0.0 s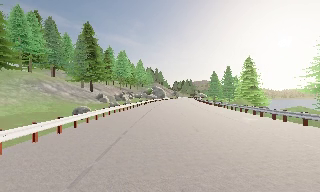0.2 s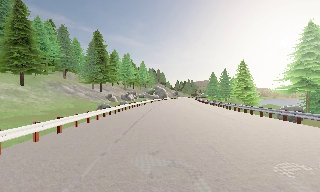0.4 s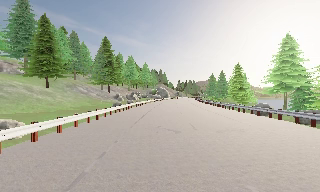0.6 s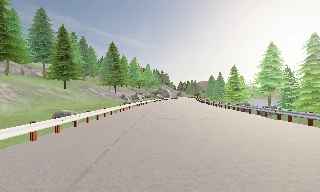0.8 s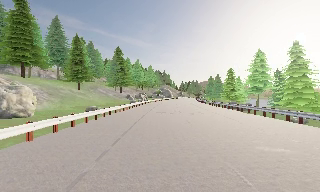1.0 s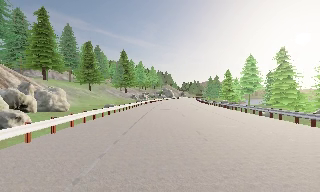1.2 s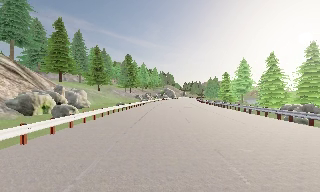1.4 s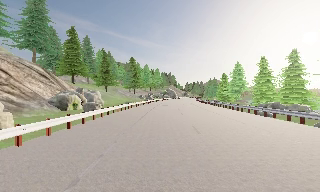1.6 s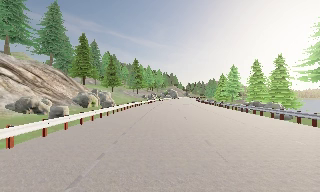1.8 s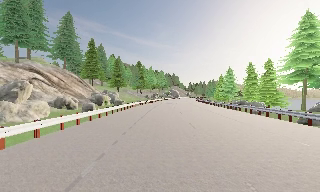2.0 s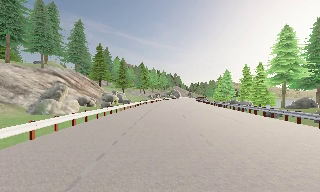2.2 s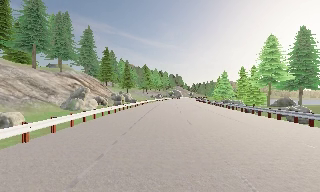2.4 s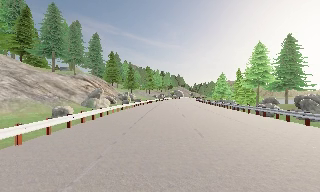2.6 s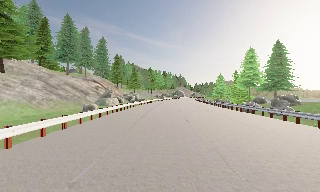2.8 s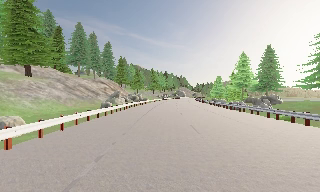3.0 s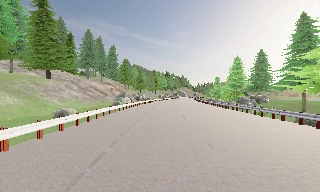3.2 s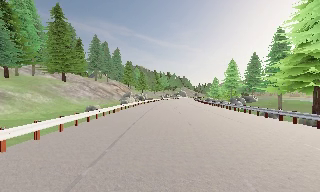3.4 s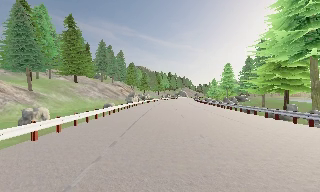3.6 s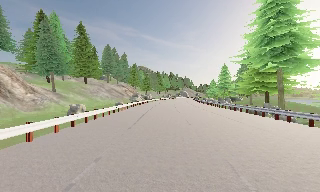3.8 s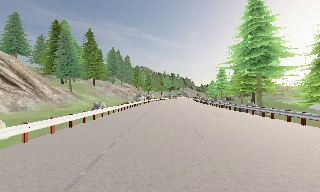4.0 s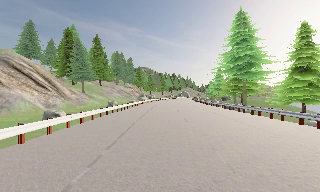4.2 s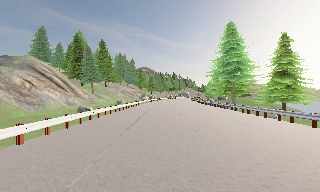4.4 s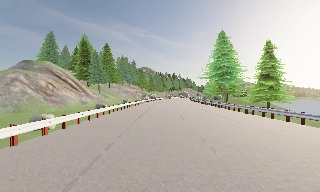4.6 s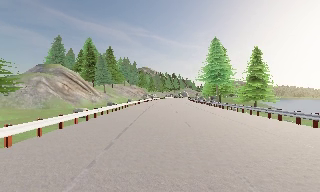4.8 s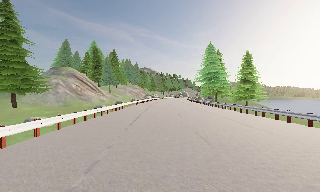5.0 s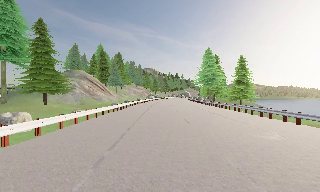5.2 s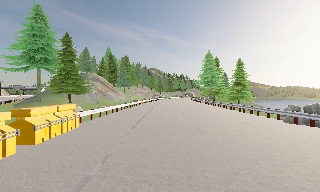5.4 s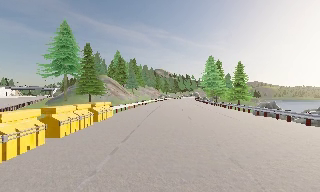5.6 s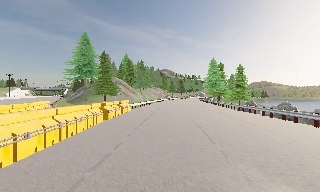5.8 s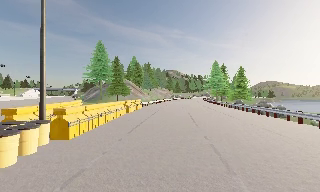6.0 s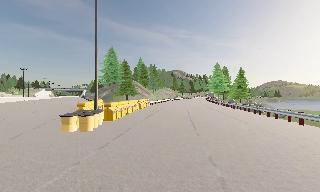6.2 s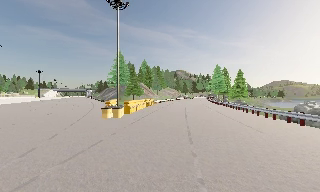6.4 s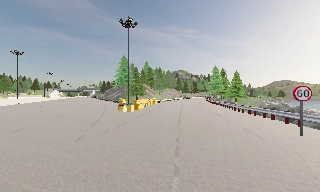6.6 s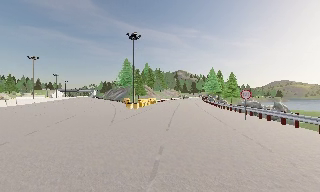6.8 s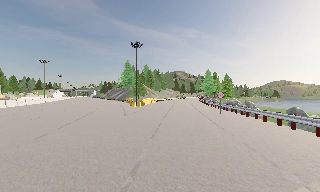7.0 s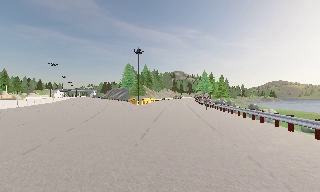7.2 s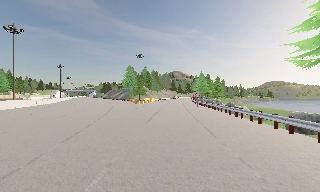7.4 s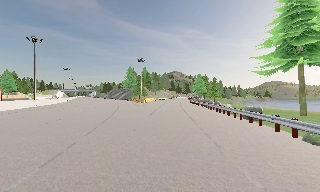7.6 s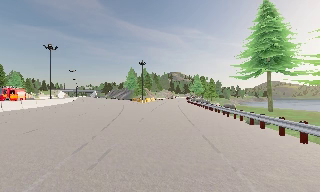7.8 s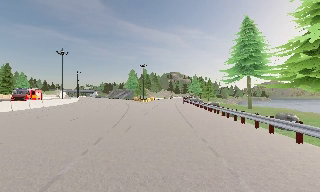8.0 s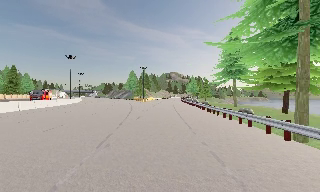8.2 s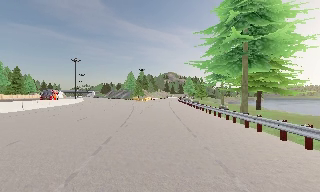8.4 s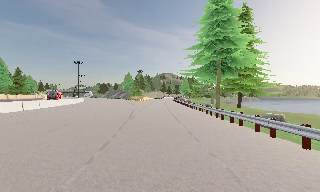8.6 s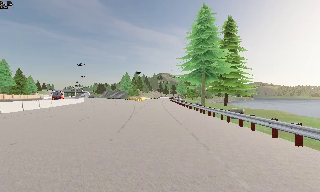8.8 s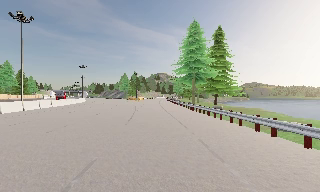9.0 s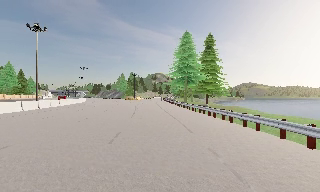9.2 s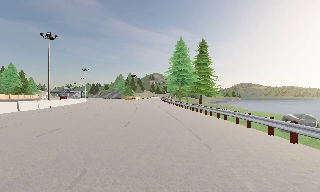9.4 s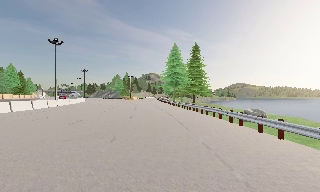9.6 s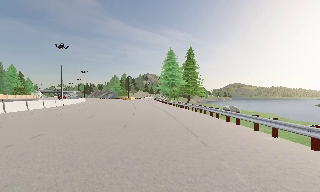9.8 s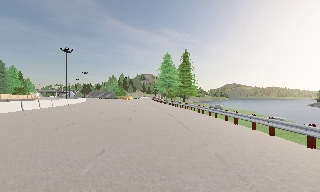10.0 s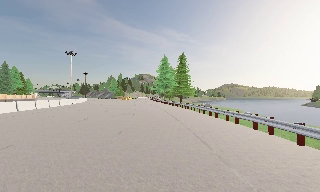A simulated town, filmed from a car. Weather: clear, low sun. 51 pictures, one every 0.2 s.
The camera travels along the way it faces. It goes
backward.
0.0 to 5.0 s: The camera swings to its left by about 15 degrees, and the scene slides to the right. It travels backward, about 105 m, so what stands in front gets smaller.
5.0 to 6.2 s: The camera pans to its left, which is counterclockwise from overhead, by about 10 degrees. It travels backward, about 30 m, so what stands in front gets smaller.
6.2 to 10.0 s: The camera swings to its right by about 10 degrees, and the scene slides to the left. It travels backward, about 70 m, so what stands in front gets smaller.
The film runs backward here.
